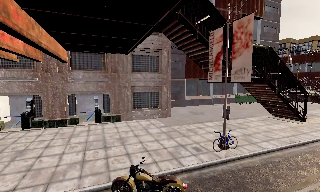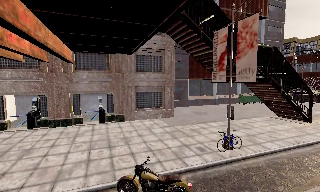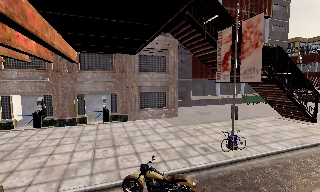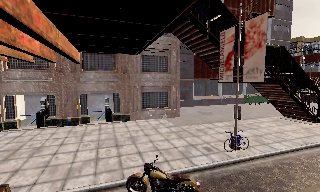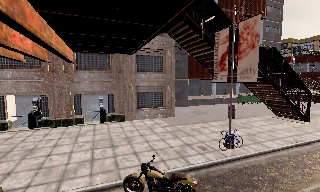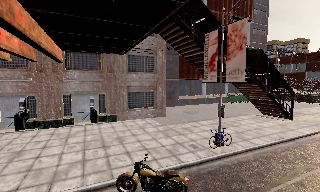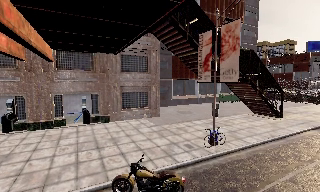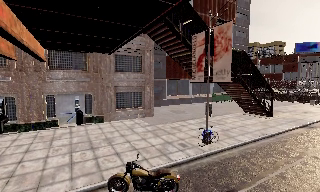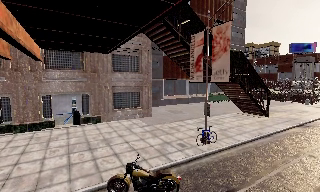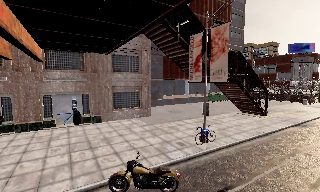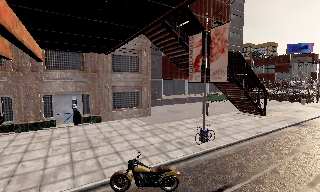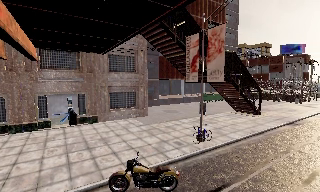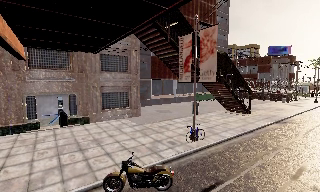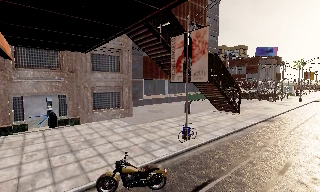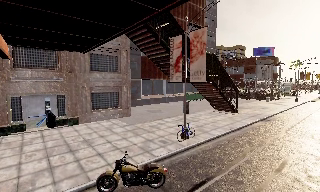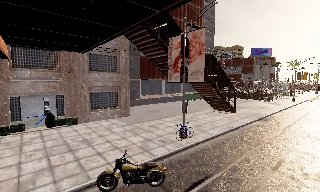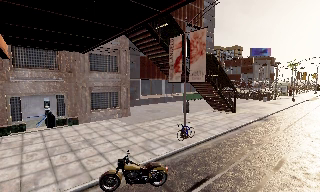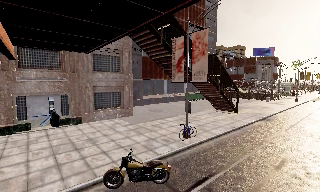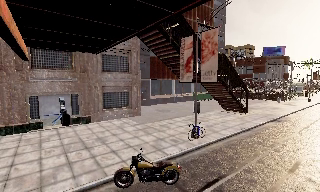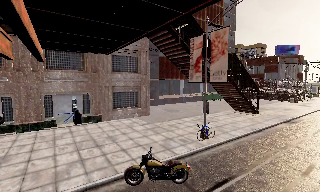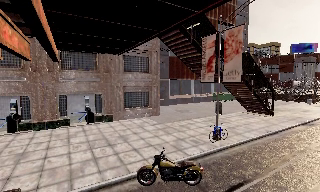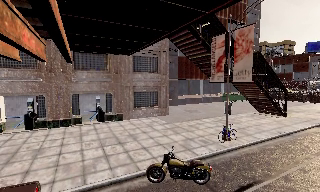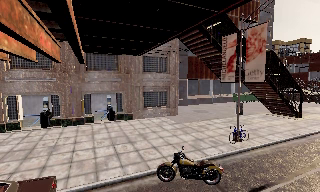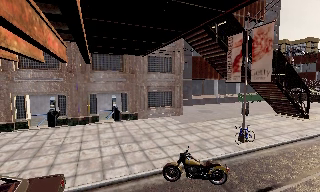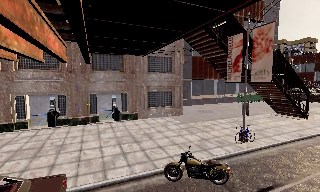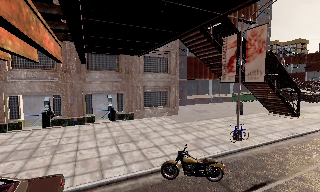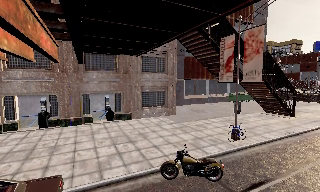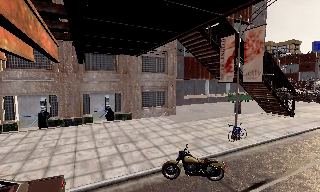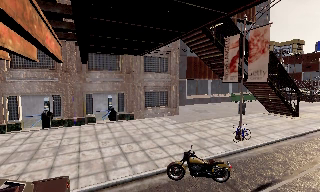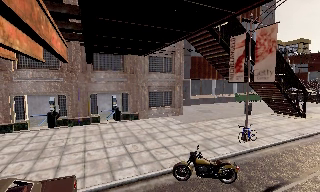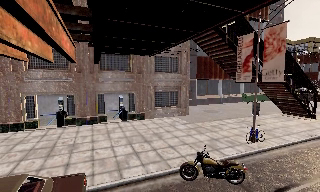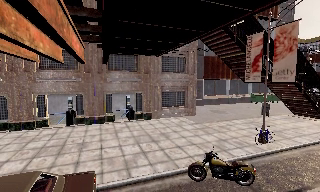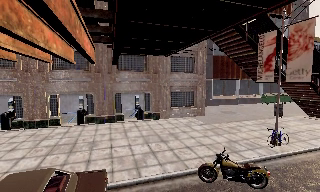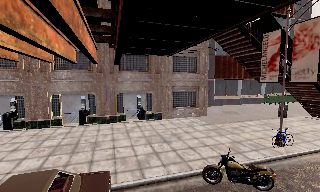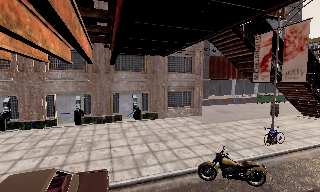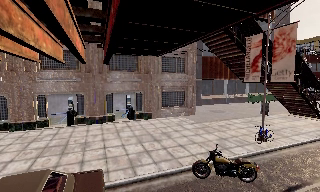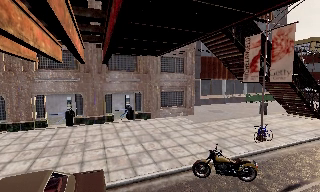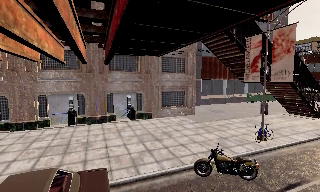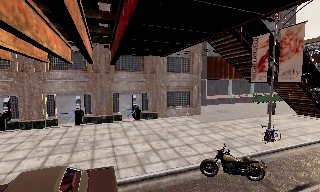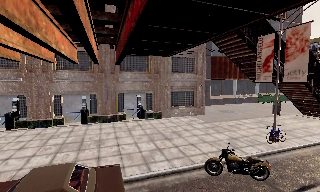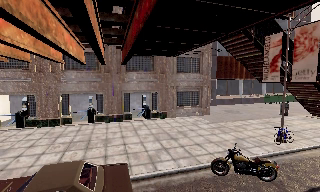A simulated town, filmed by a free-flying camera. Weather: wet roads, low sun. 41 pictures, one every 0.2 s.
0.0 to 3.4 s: The scene slides to the left, as the camera pans about 20 degrees to its right. It travels to its left and backward, about 1.5 m.
3.4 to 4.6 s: The camera pans to its left, which is counterclockwise from overhead, by about 15 degrees.
4.6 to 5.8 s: The camera travels to its left, about 0.5 m.
5.8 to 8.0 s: The camera travels to its left and backward, about 1 m, so close, fixed things drift to the right.
The film runs forward here.
